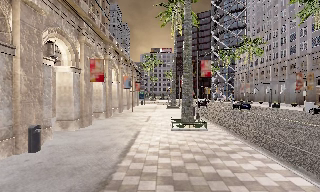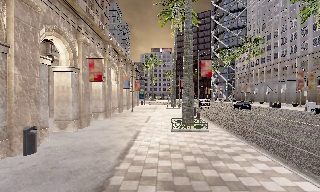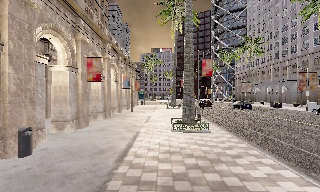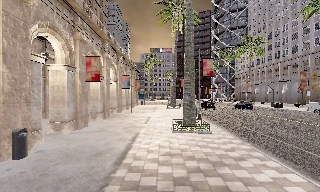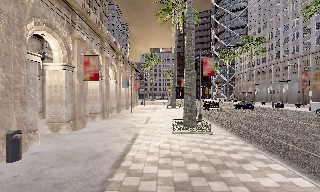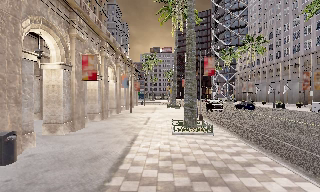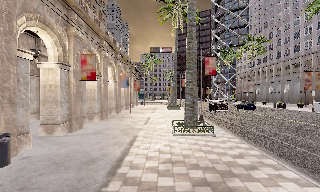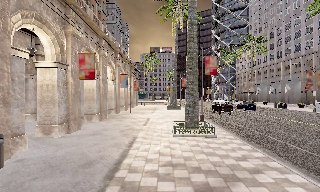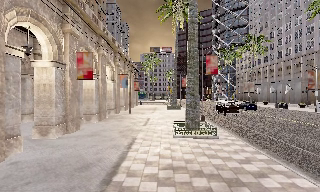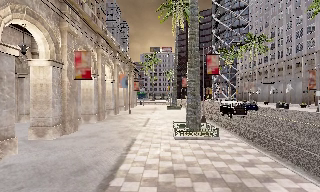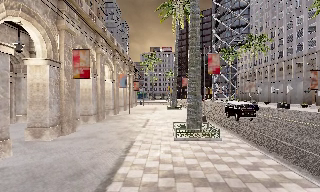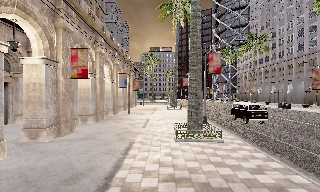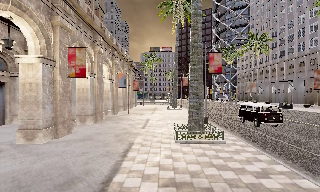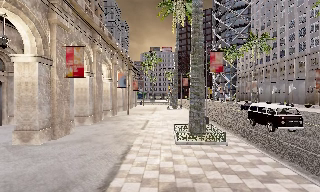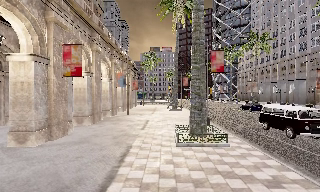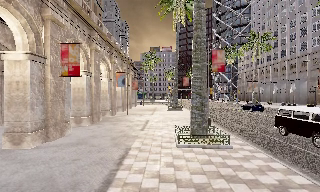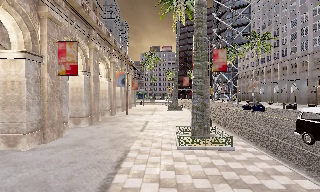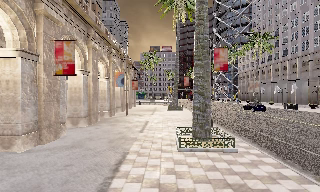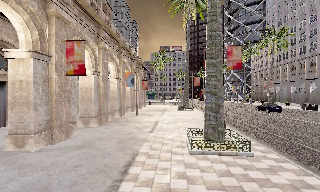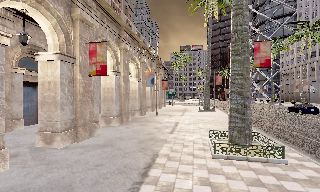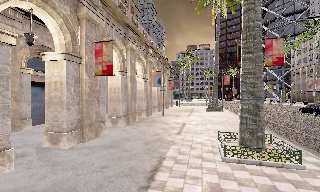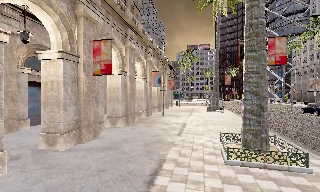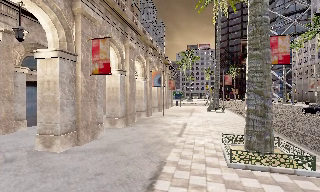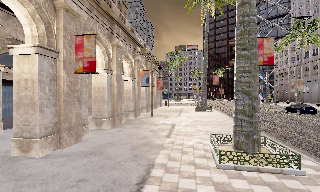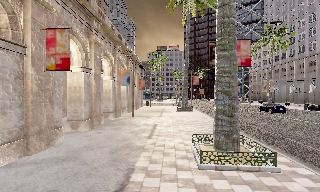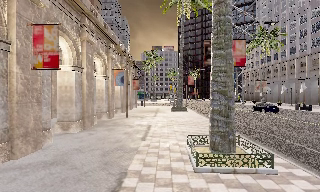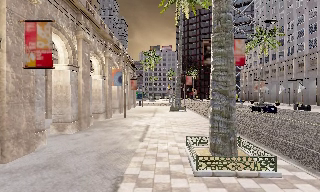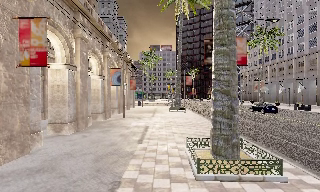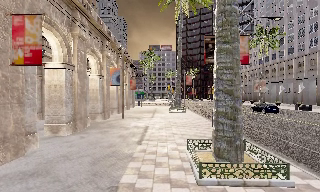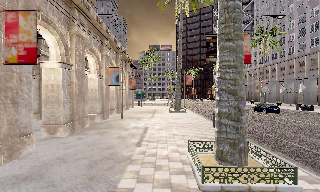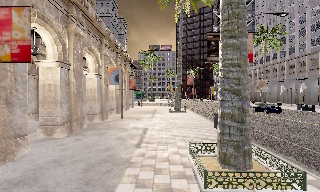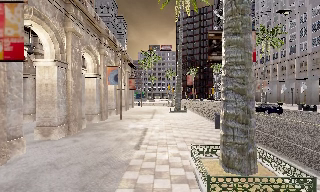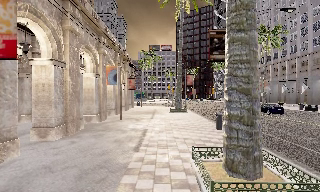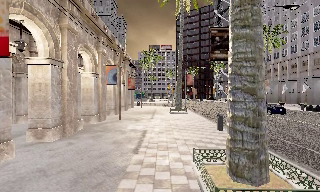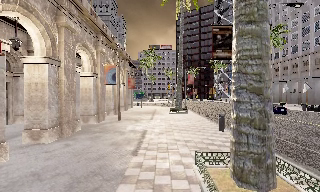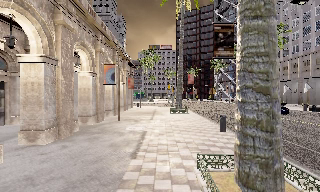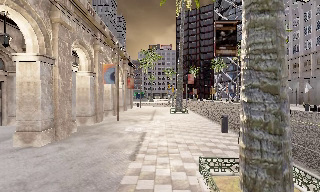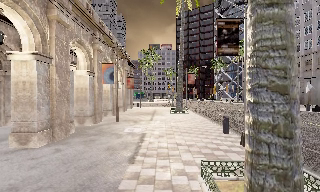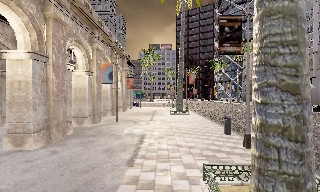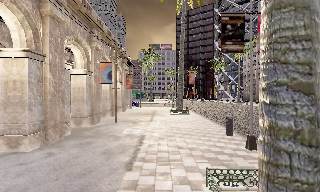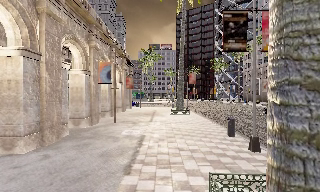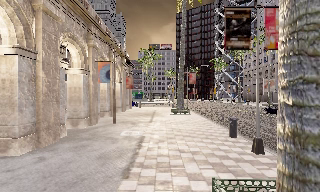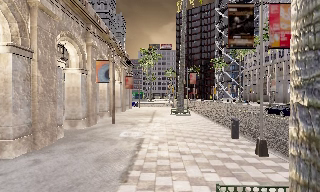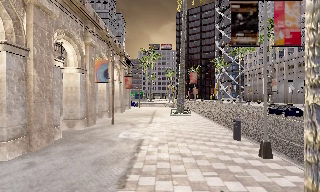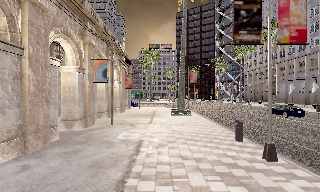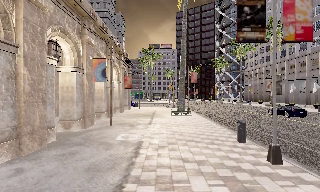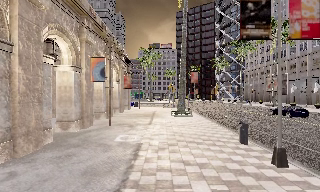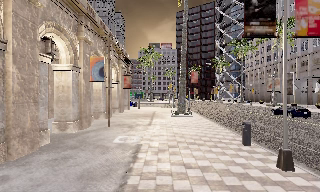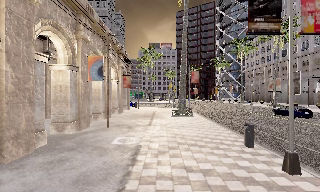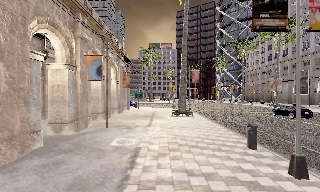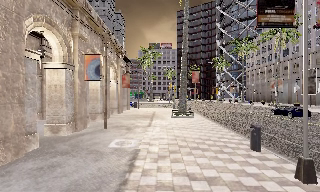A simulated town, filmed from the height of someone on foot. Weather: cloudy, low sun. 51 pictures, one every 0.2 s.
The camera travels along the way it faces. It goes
forward.
0.0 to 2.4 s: The camera travels forward, about 3 m, so what stands in front looms larger.
2.4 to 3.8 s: The camera swings to its left by about 10 degrees, and the scene slides to the right. It travels forward, about 2 m, so what stands in front looms larger.
3.8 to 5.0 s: The scene slides to the left, as the camera pans about 10 degrees to its right. It travels forward, about 1.5 m, so what stands in front looms larger.
5.0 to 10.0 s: The camera travels forward, about 6 m, so what stands in front looms larger.
The film runs forward here.
